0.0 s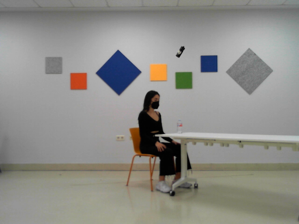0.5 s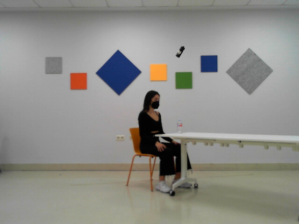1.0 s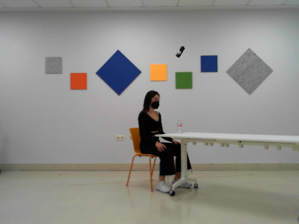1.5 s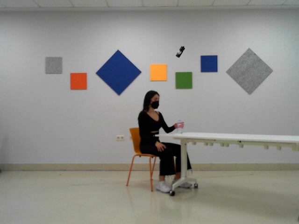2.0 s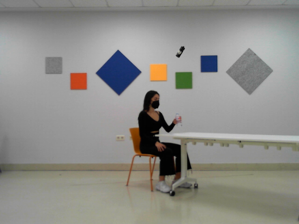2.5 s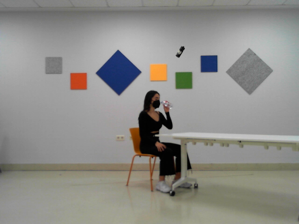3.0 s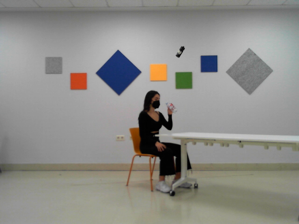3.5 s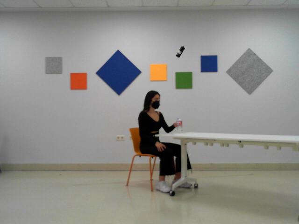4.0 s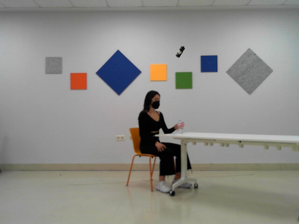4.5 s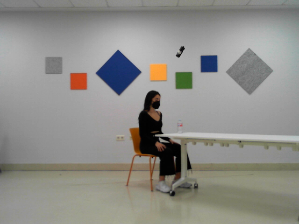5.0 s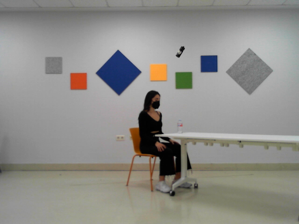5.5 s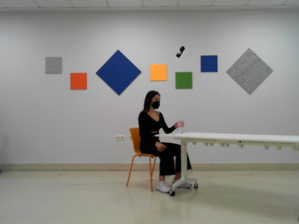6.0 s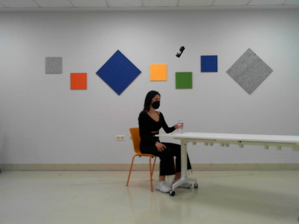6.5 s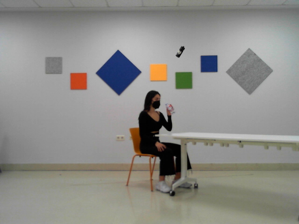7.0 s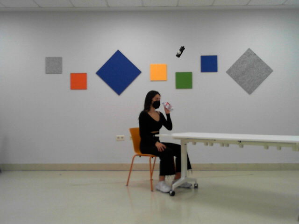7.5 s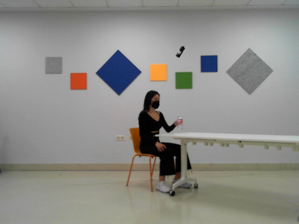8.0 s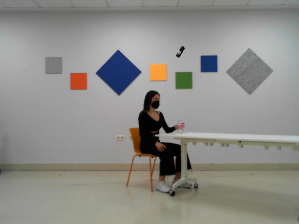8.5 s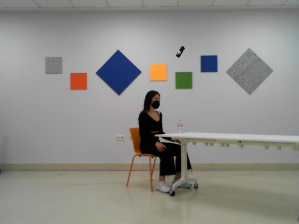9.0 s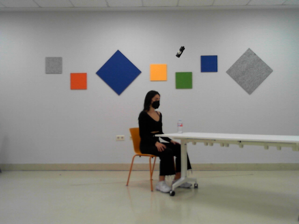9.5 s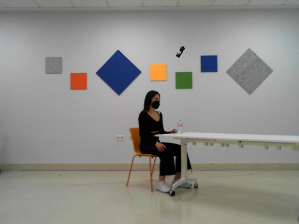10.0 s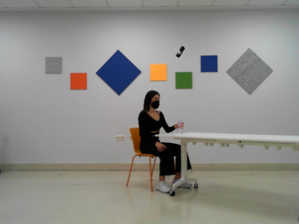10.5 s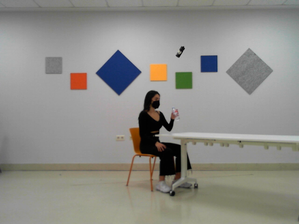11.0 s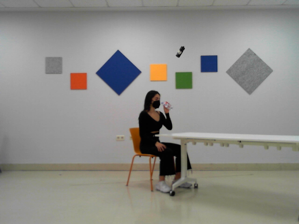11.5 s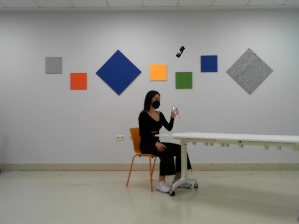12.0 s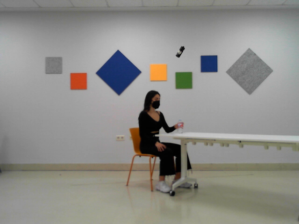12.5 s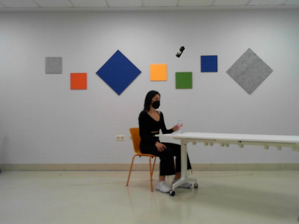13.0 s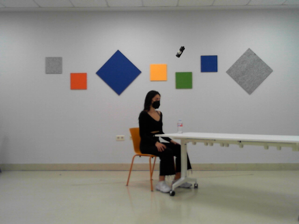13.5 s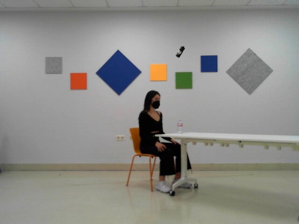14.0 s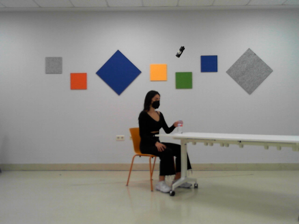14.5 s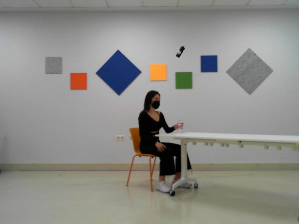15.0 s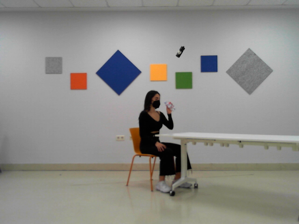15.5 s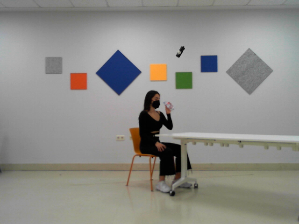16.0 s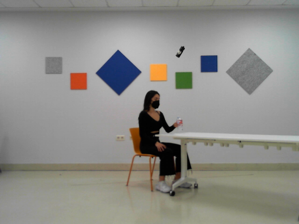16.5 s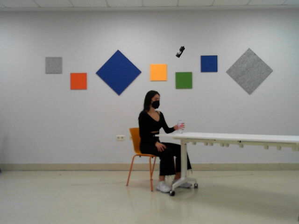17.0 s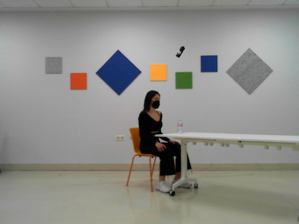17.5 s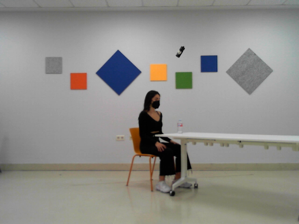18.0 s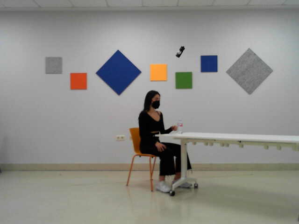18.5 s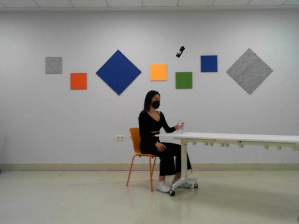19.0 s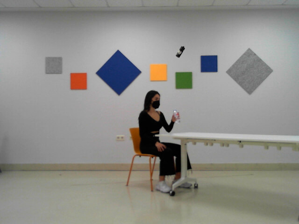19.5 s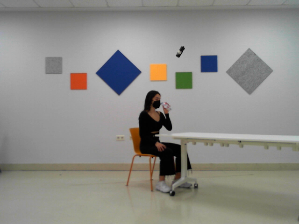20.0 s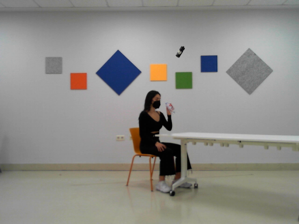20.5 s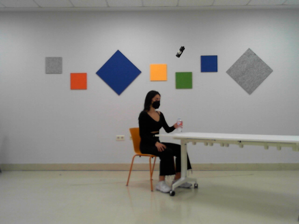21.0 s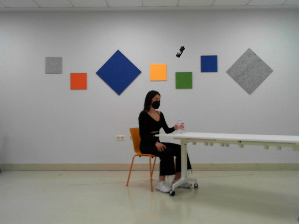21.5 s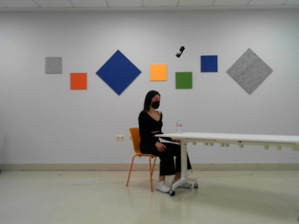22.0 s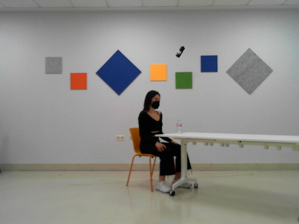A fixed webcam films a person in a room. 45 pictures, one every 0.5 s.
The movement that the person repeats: Drink from a bottle, left hand.
